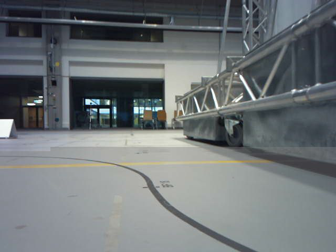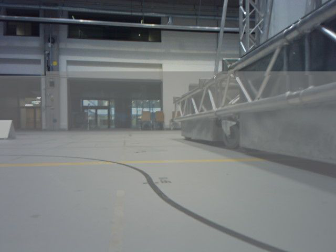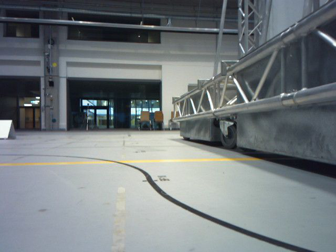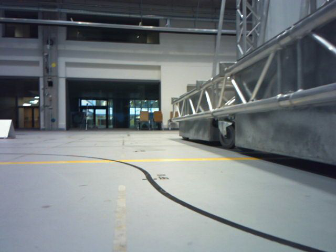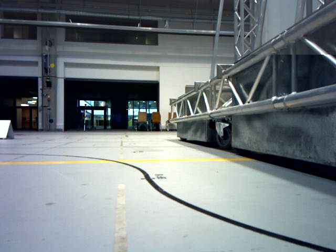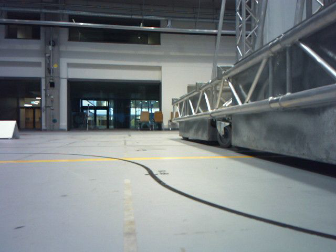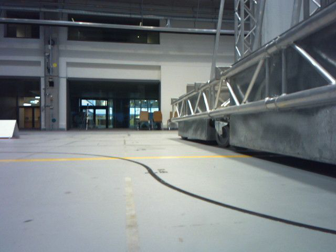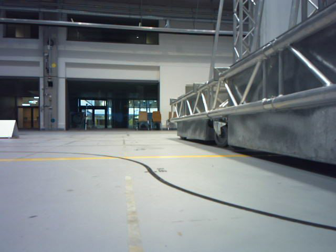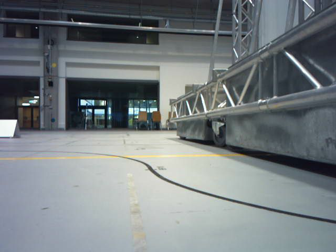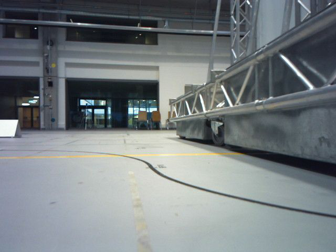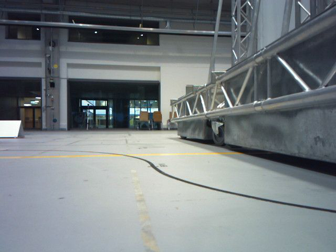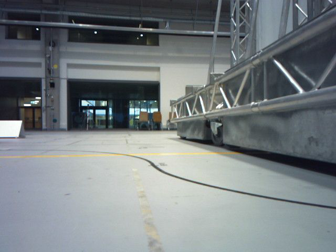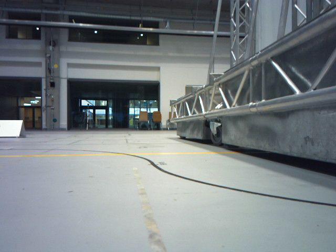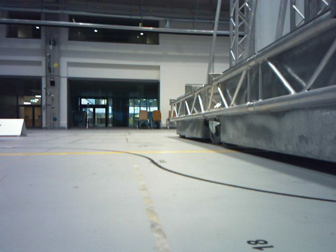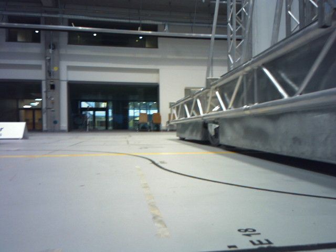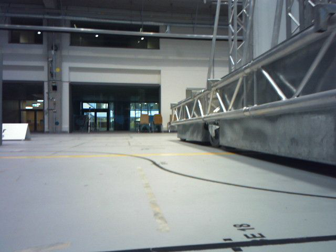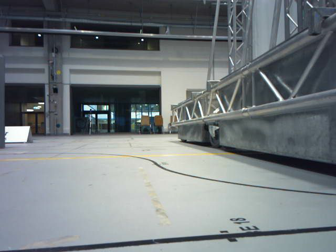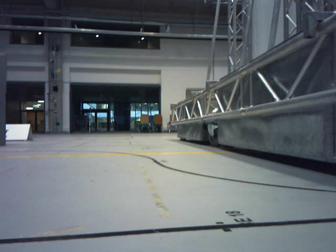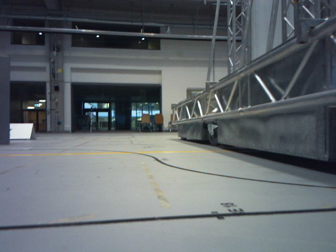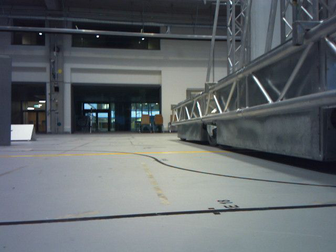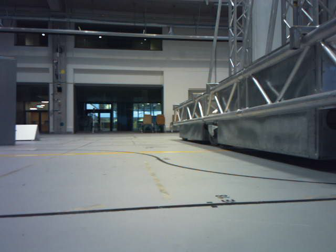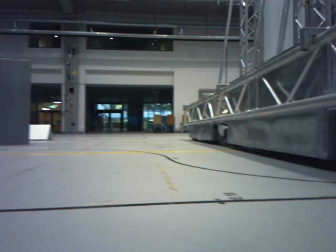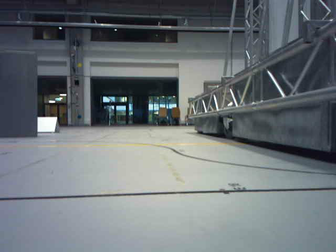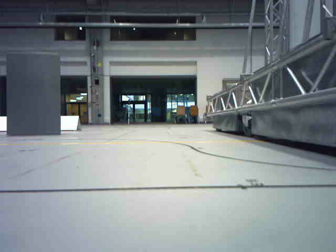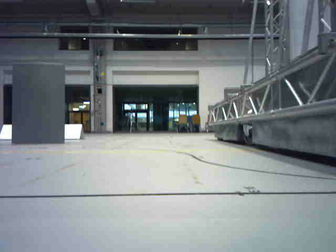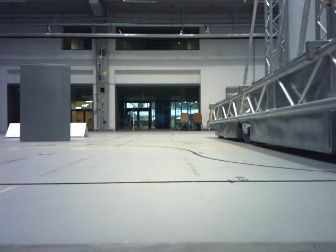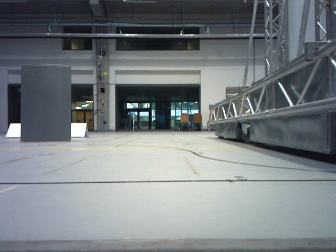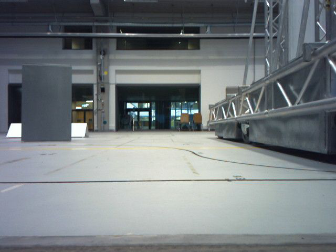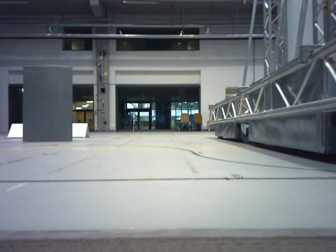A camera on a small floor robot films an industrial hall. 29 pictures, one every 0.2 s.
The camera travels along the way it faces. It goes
backward.
0.0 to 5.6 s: The camera travels backward, about 1.2 m, so what stands in front gets smaller.
The film runs backward here.
